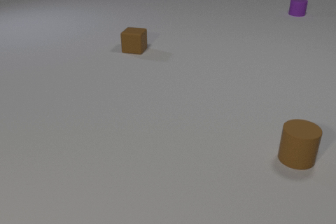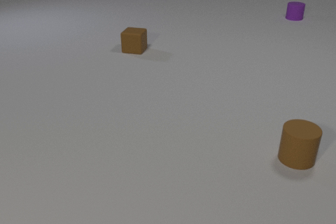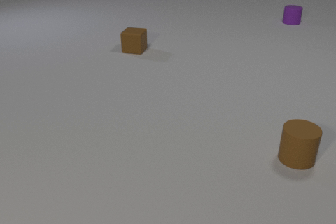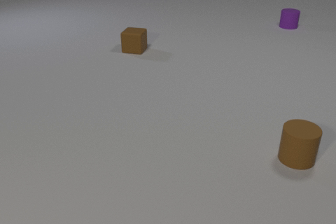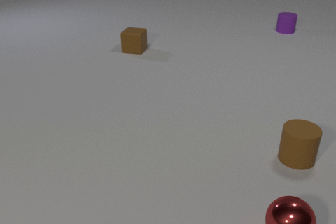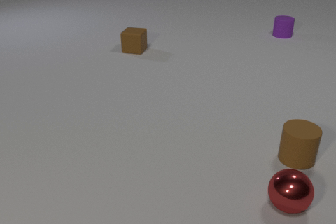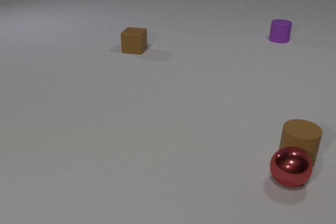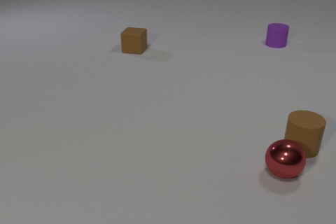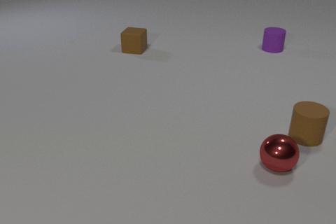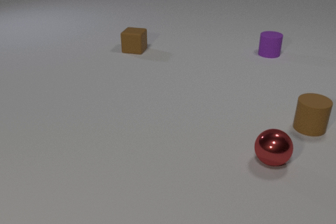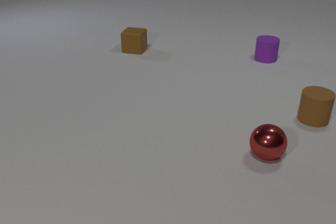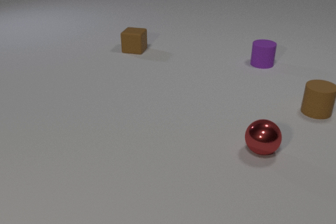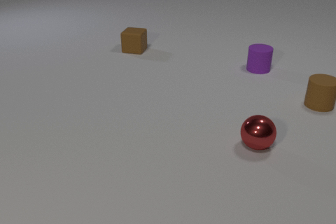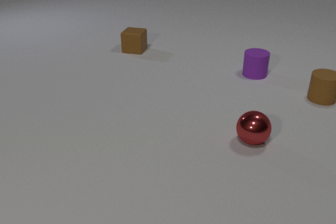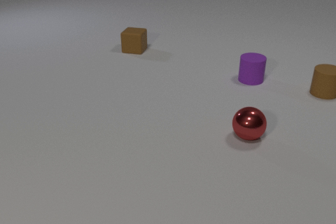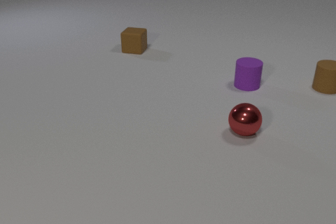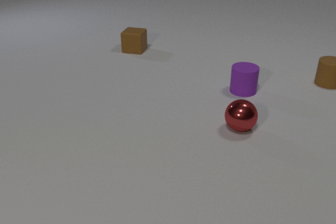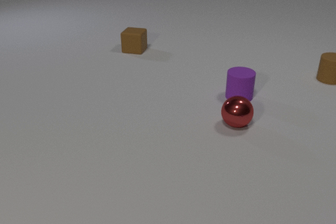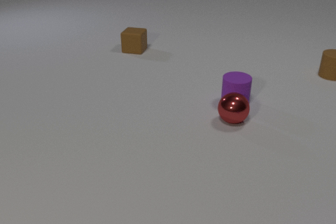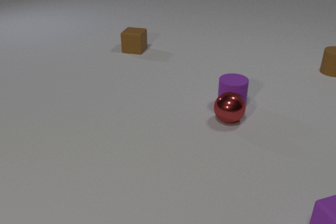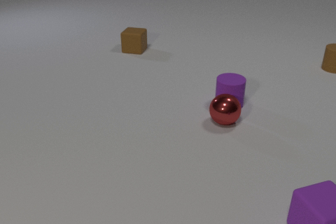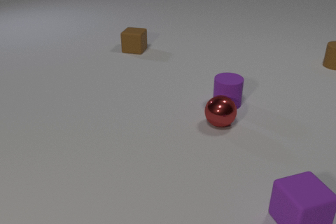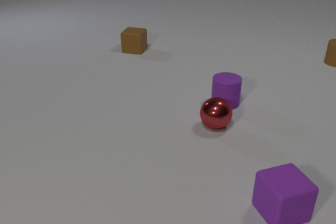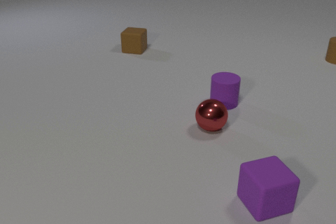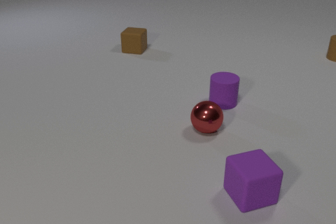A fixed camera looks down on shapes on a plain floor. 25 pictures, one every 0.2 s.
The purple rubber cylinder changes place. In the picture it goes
toward the camera.
The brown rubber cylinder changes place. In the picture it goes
away from the camera.
0.0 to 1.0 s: The red metal sphere comes in at the bottom edge, rolls away from the camera. The purple rubber cylinder slides toward the camera.
1.0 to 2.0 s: The red metal sphere rolls away from the camera. The brown rubber cylinder slides away from the camera. The purple rubber cylinder slides toward the camera. The red metal sphere and the brown rubber cylinder collide.
2.0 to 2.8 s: The red metal sphere rolls away from the camera and to the left. The brown rubber cylinder slides away from the camera. The purple rubber cylinder slides toward the camera.
2.8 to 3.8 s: The red metal sphere rolls away from the camera and to the left. The brown rubber cylinder slides away from the camera. The purple rubber cylinder slides toward the camera. The purple rubber cube comes in at the right edge, slides to the left. The red metal sphere and the purple rubber cylinder collide.
3.8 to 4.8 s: The red metal sphere rolls toward the camera and to the left. The brown rubber cylinder slides away from the camera. The purple rubber cylinder slides to the left. The purple rubber cube slides to the left and away from the camera.
Are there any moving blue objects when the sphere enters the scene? no.
What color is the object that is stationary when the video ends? brown.
Are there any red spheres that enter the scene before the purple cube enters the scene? yes.
